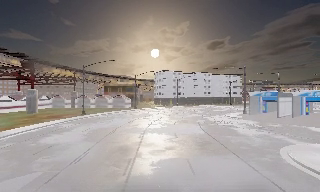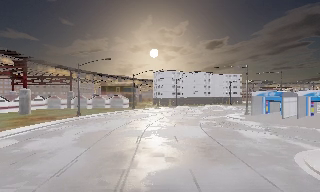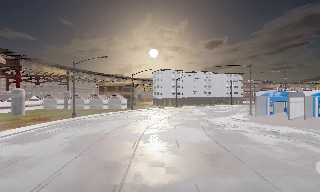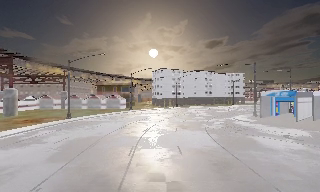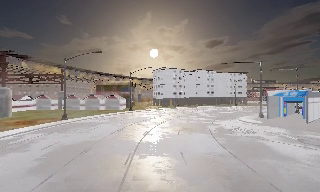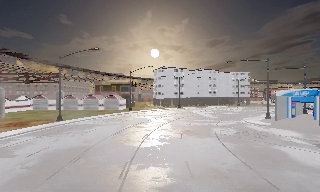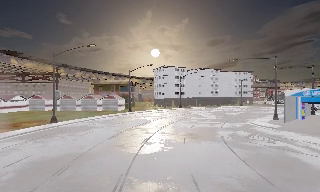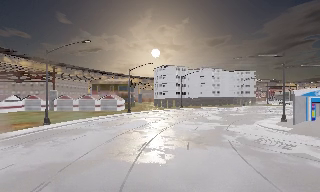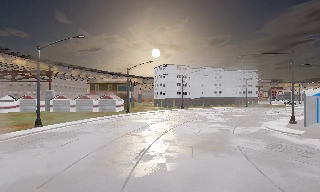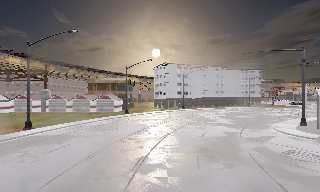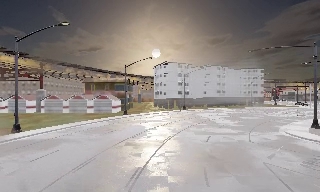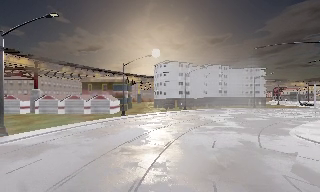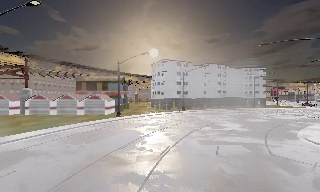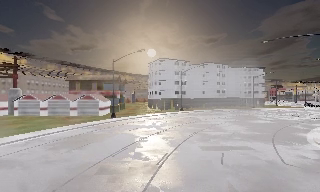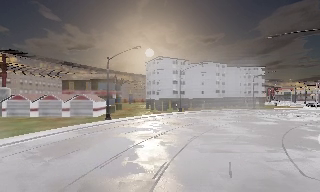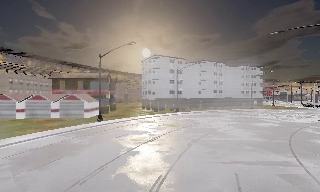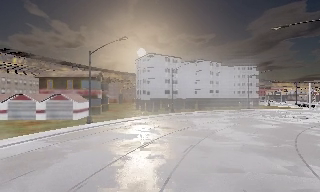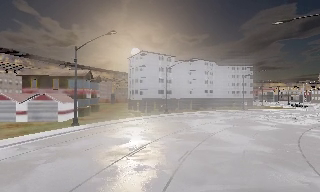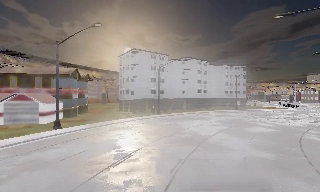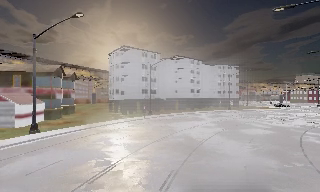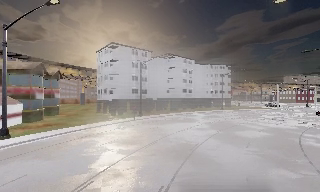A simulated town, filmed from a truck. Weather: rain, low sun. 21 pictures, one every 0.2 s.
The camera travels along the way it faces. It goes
forward.
0.0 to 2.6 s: The camera travels forward, about 20 m, so what stands in front looms larger.
2.6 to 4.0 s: The camera pans to its right, which is clockwise from overhead, by about 15 degrees. It travels forward, about 11 m, so what stands in front looms larger.
The film runs forward here.
